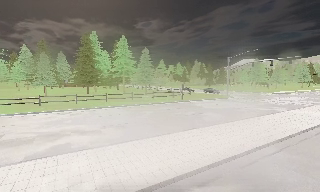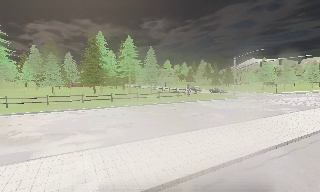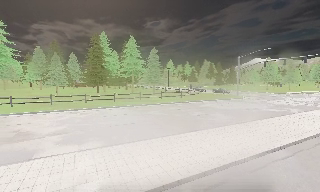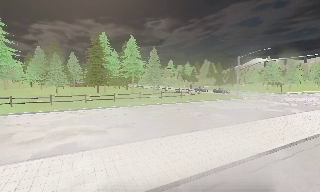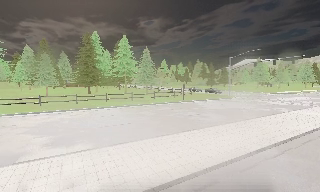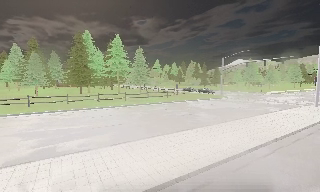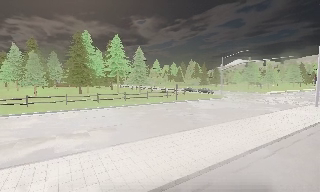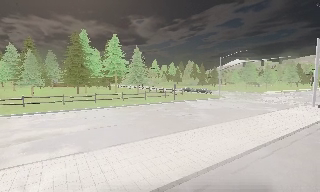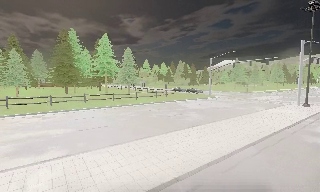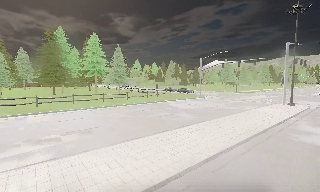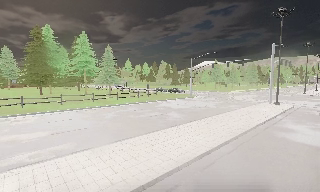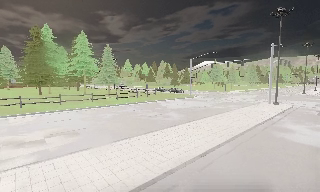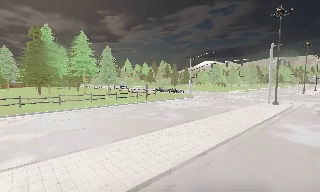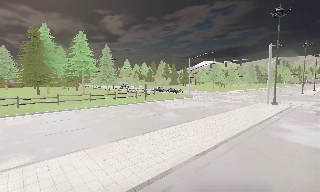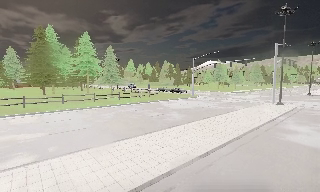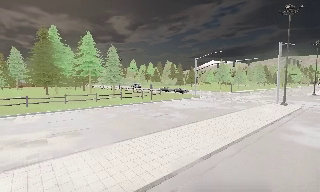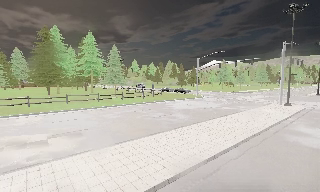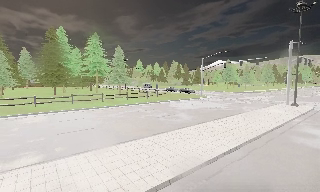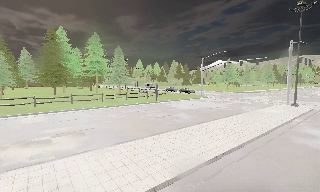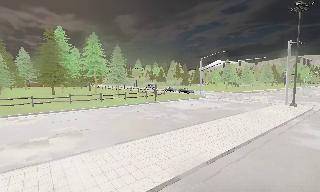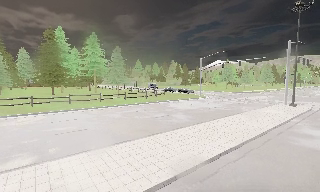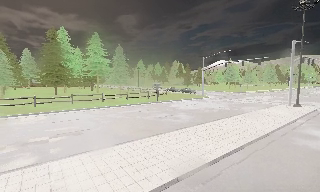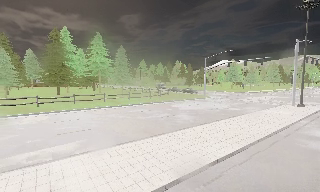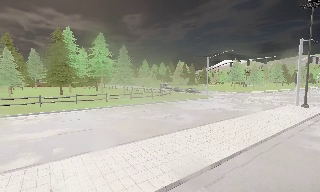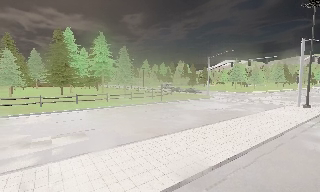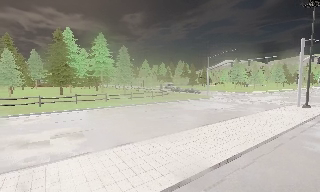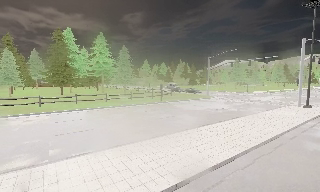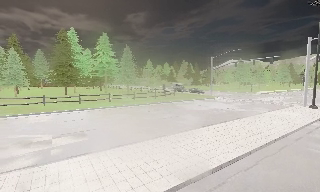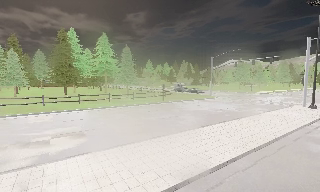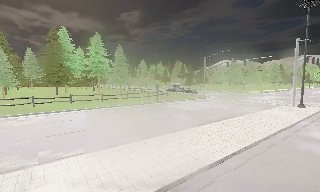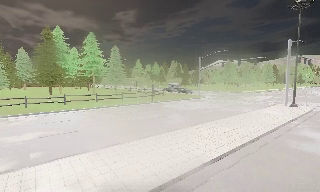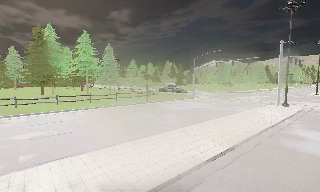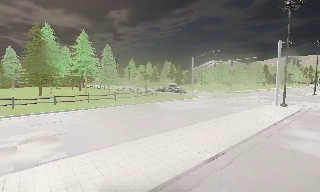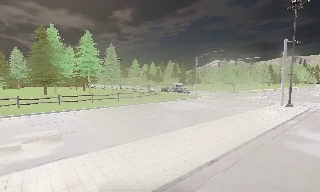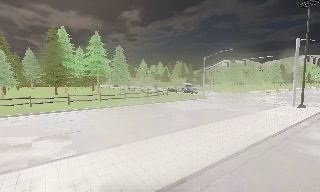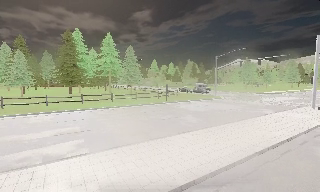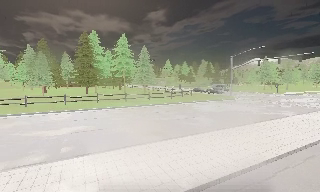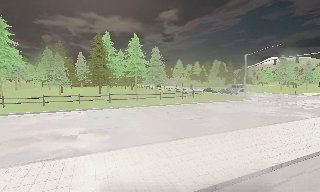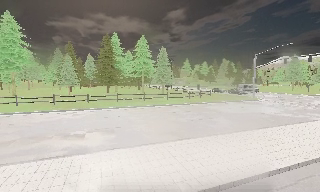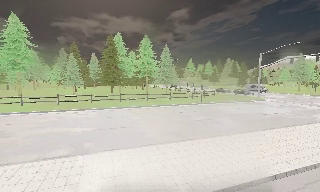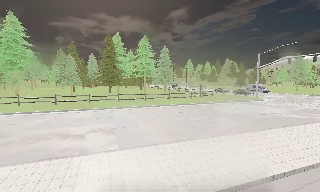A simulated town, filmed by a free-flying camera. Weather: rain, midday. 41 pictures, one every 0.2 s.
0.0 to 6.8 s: The camera travels forward and to its right, about 2.5 m, so what stands in front looms larger.
6.8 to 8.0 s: The camera swings to its left by about 15 degrees, and the scene slides to the right.
The film runs forward here.
